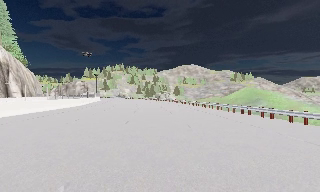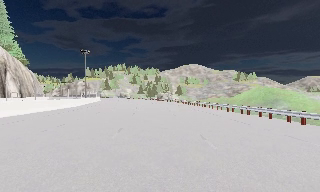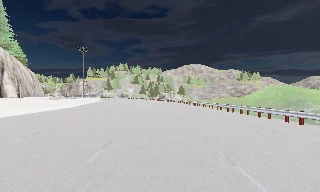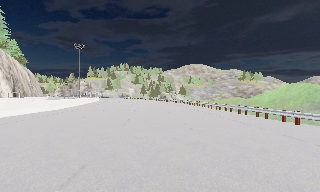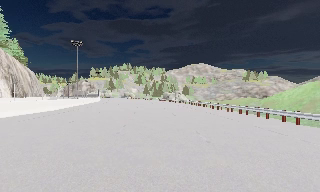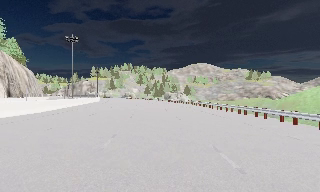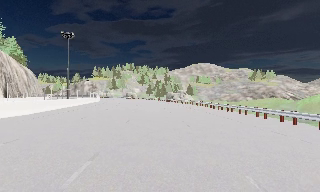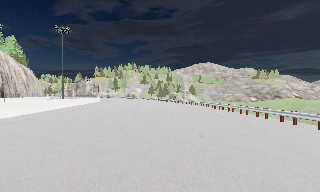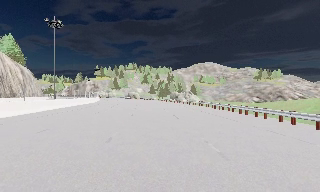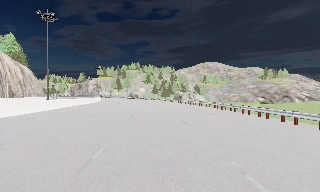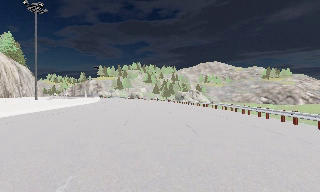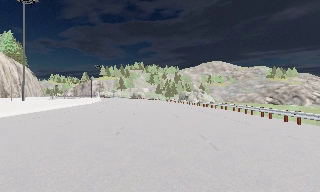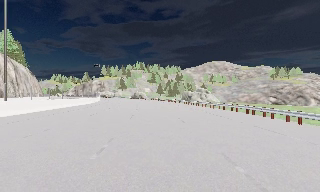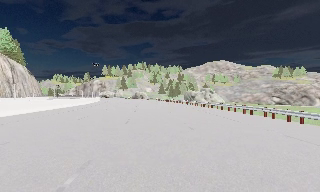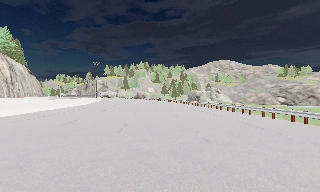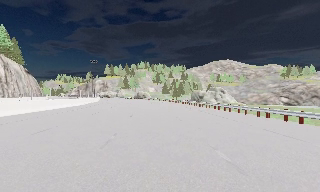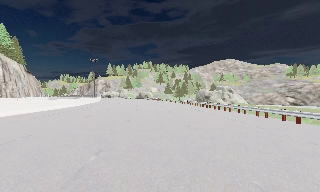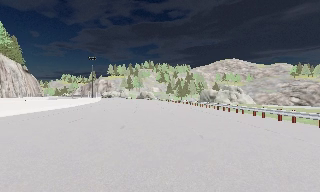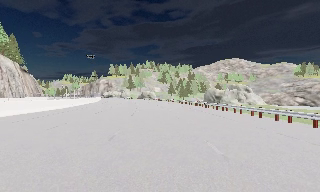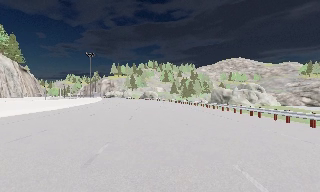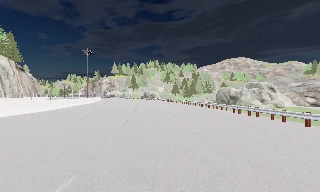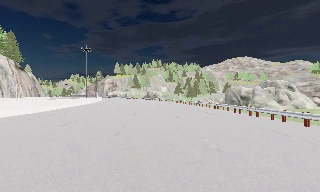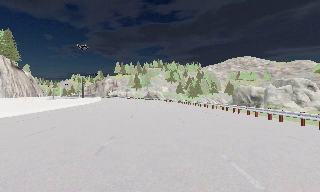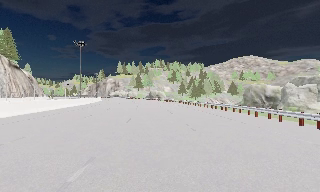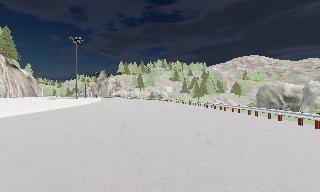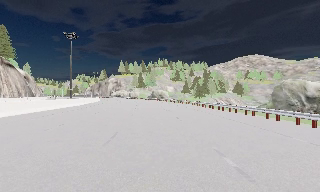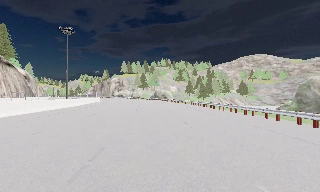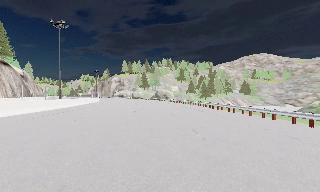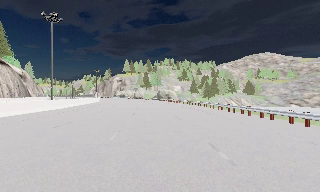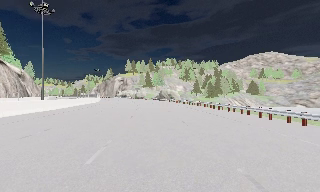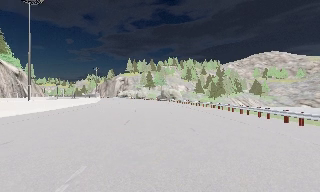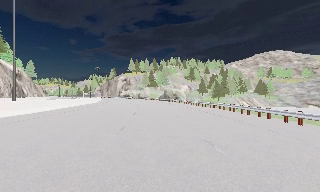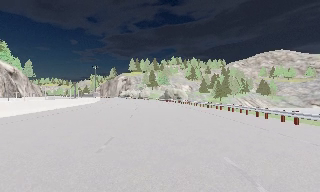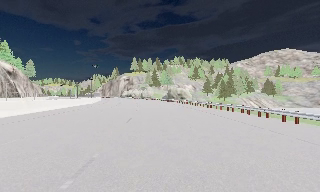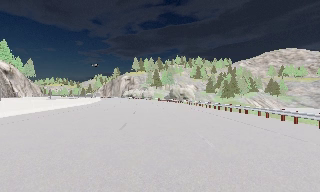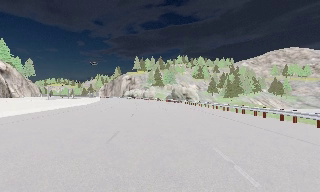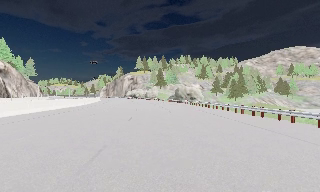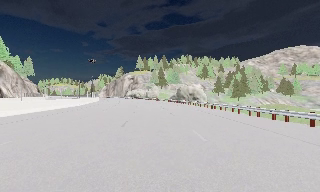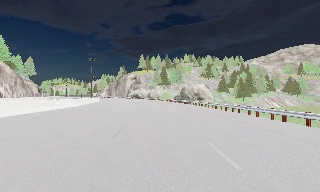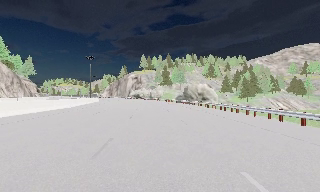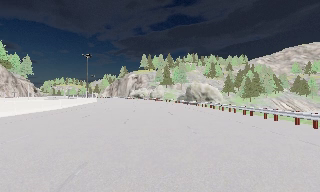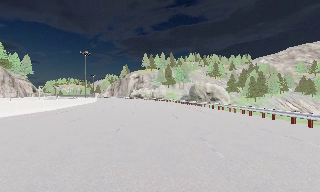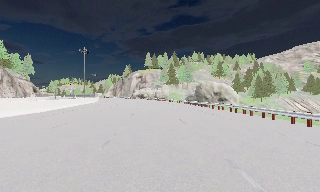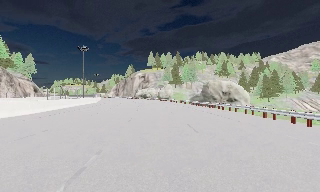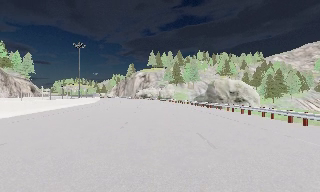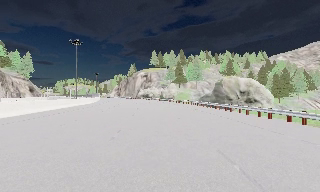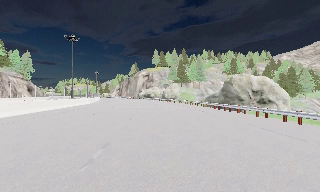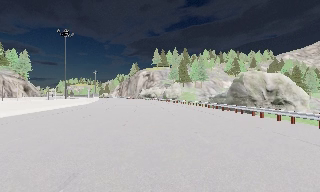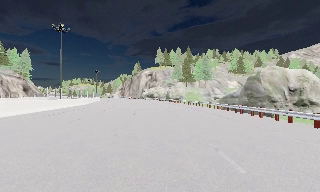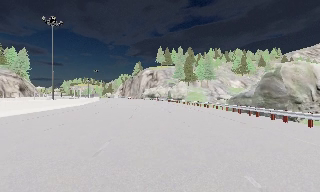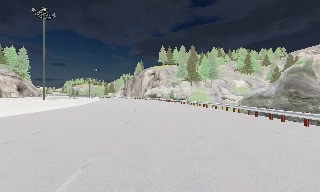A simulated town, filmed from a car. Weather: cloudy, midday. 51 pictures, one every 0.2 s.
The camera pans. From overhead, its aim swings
counterclockwise.
The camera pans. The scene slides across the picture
to the right.
0.0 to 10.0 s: The camera swings to its left by about 35 degrees, and the scene slides to the right. It travels forward, about 110 m.
The film runs forward here.
